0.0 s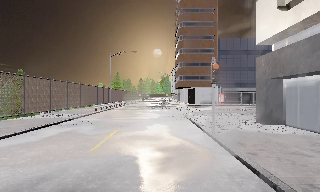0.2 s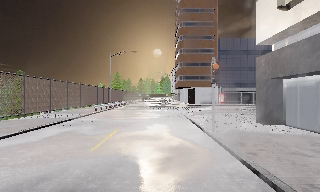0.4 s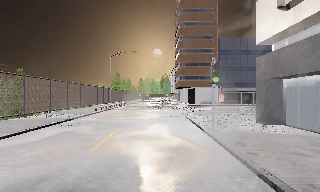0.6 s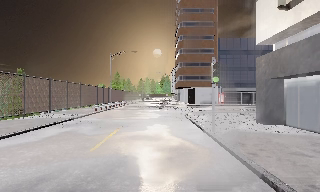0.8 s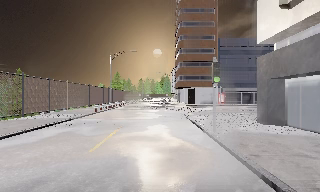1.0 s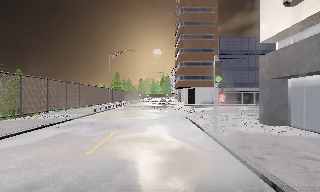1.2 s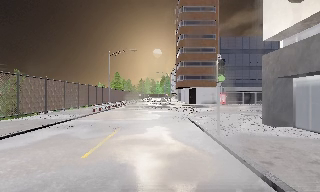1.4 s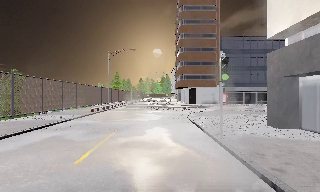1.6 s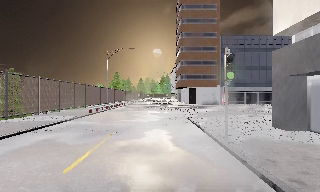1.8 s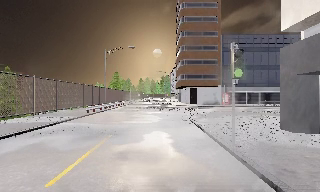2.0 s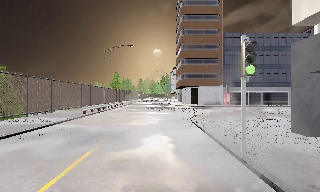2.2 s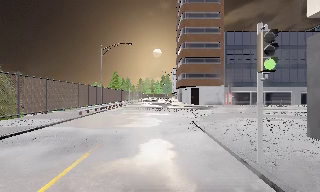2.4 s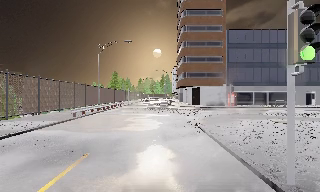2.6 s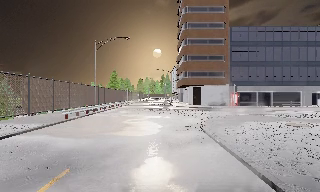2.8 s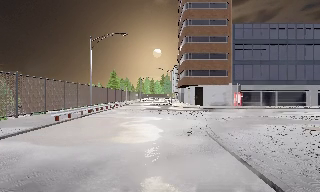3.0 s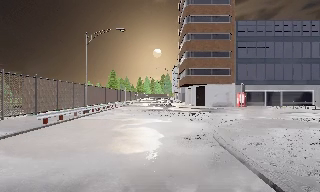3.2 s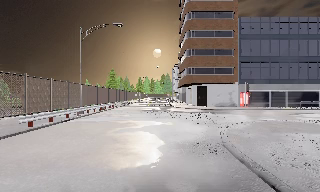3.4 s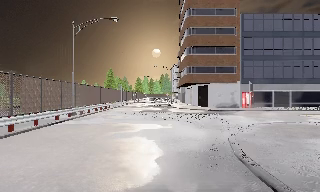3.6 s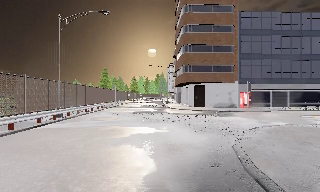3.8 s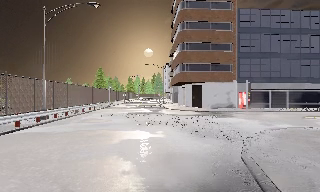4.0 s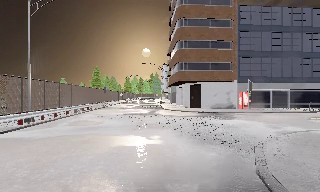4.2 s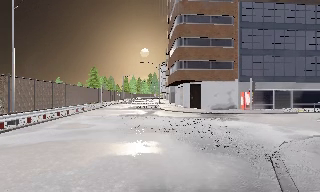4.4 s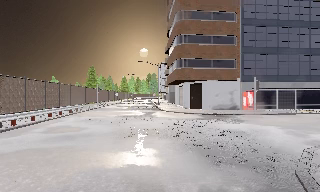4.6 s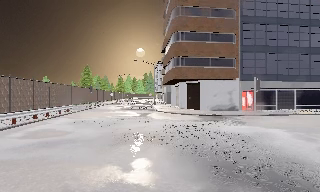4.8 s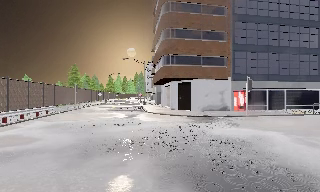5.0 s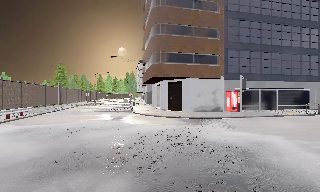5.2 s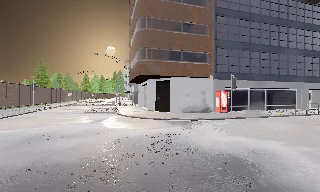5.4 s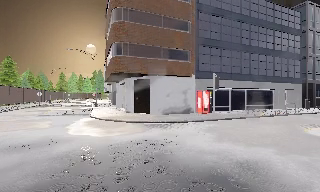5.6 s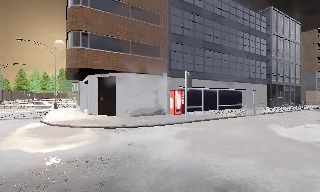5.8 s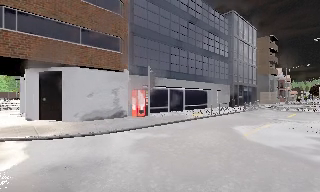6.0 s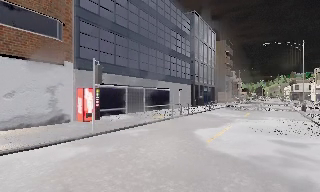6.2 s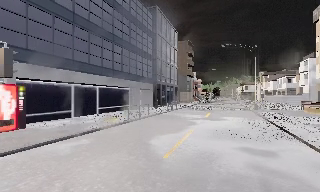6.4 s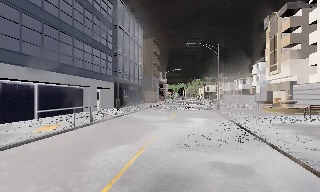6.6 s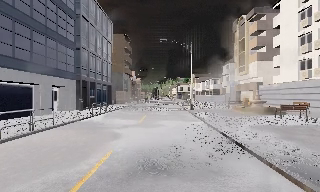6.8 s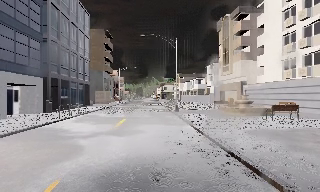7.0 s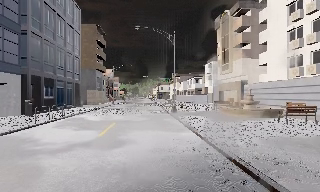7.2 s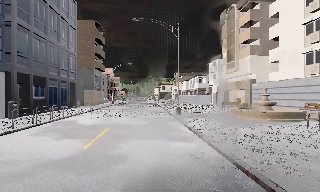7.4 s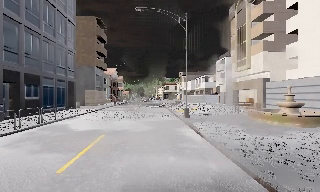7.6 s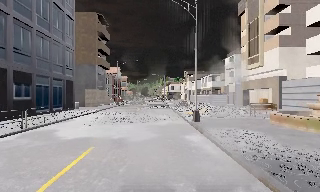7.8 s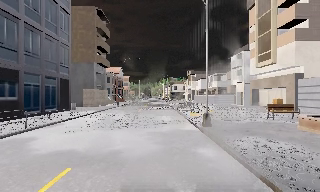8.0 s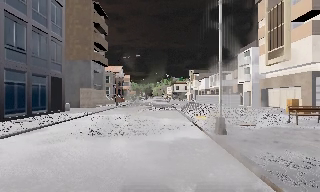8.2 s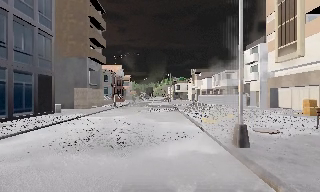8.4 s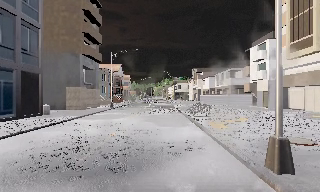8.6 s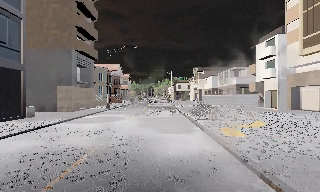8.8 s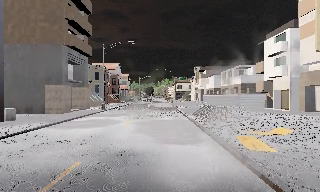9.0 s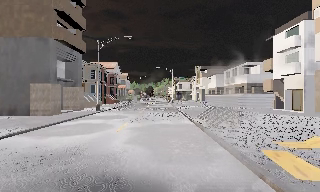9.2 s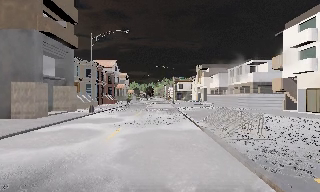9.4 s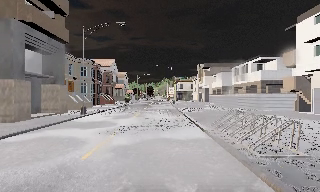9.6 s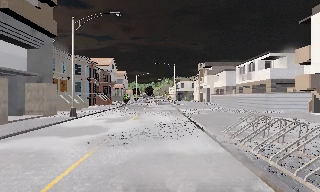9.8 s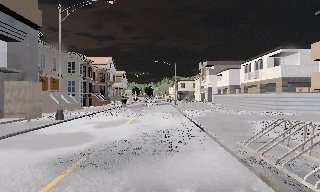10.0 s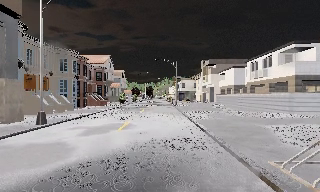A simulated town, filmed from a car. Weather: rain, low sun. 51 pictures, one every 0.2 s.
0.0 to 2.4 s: The camera travels forward, about 4 m, so what stands in front looms larger. It gains speed.
2.4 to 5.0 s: The camera swings to its right by about 10 degrees, and the scene slides to the left. It travels forward, about 12 m, so what stands in front looms larger.
5.0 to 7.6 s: The camera pans to its right, which is clockwise from overhead, by about 80 degrees. It travels forward, about 20 m.
7.6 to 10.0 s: The camera travels forward, about 19 m, so what stands in front looms larger.
The film runs forward here.
